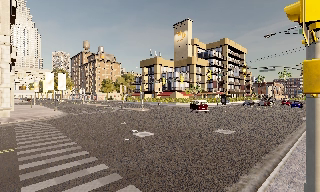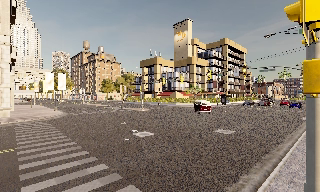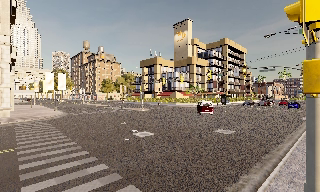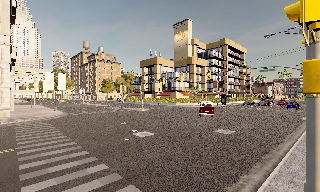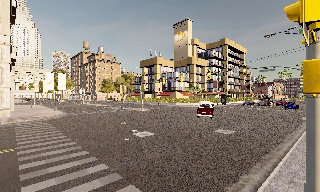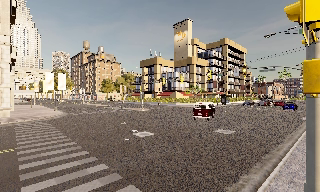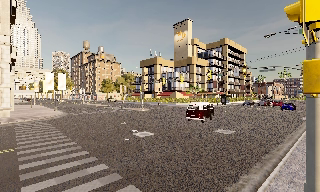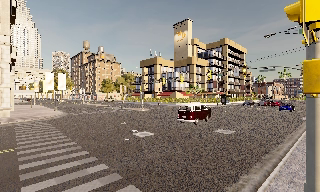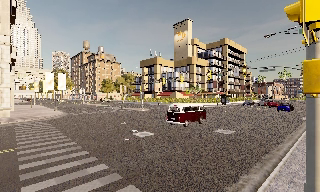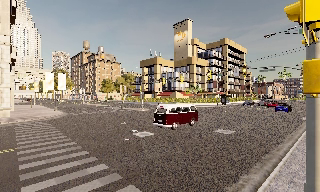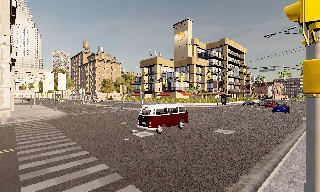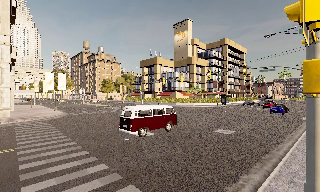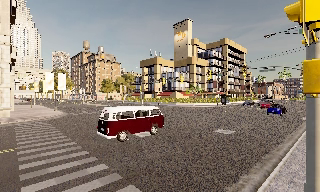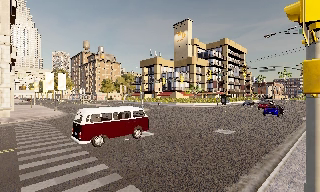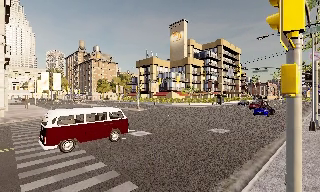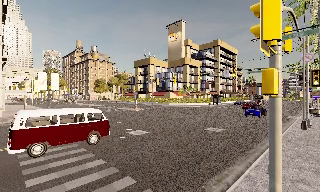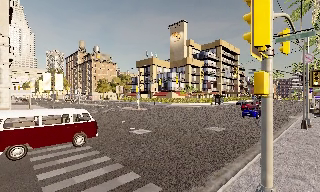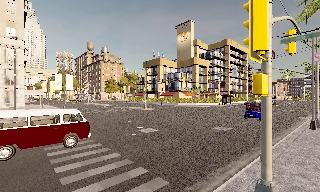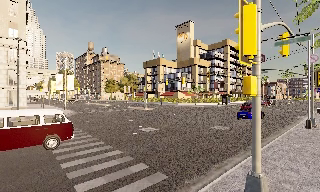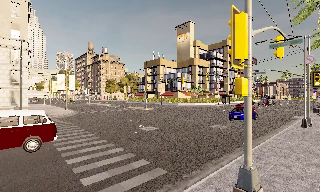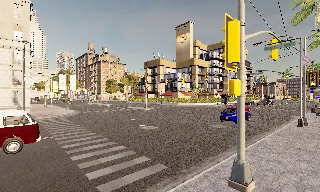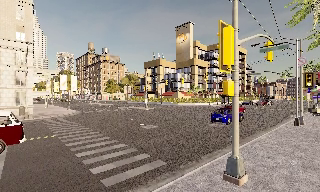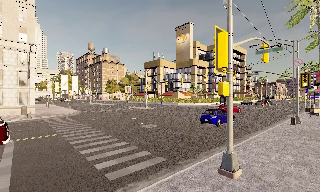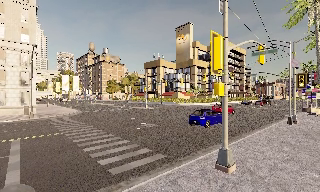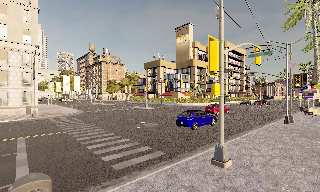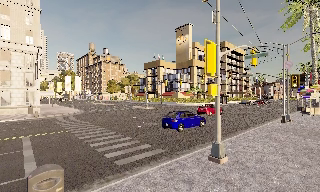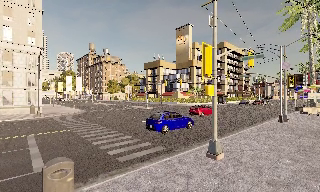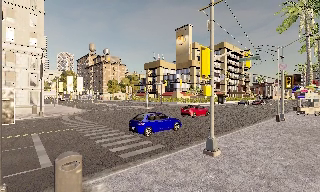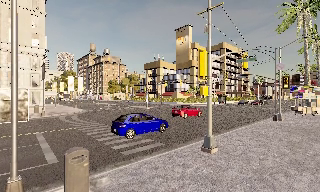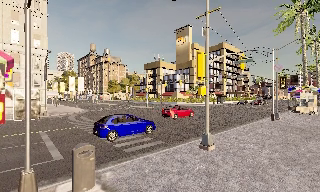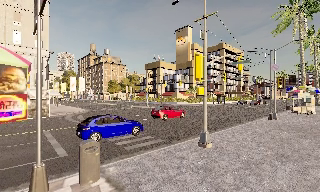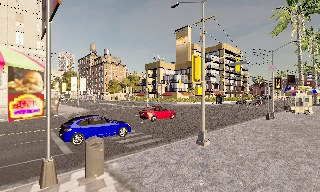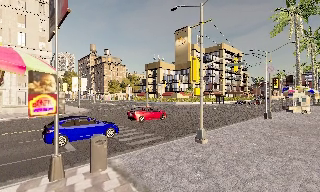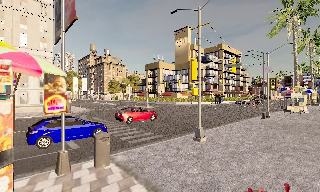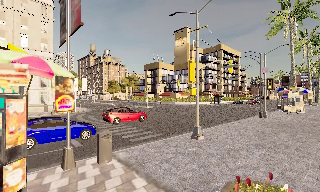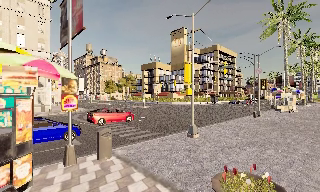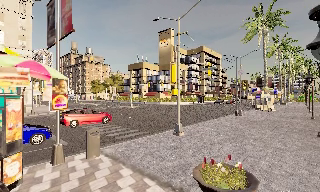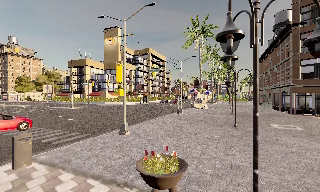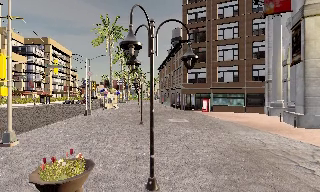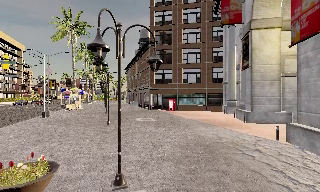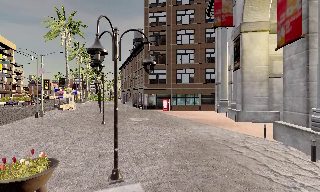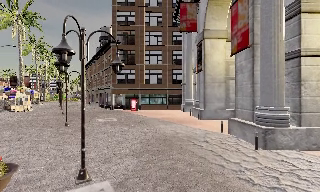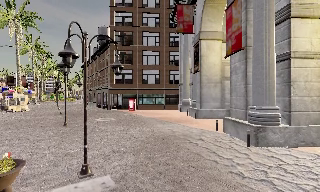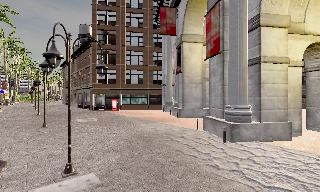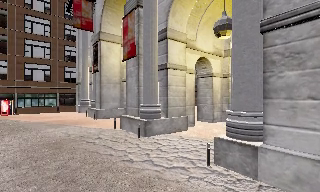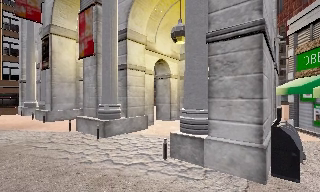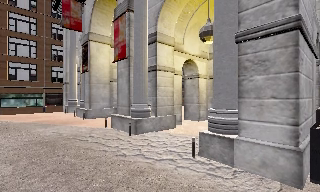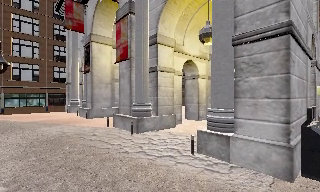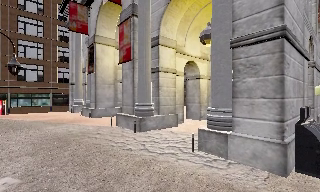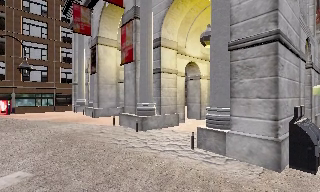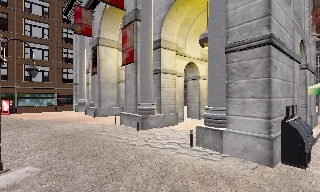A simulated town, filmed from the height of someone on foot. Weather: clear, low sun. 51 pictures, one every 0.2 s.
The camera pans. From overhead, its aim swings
clockwise.
The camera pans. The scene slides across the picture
to the left.
0.0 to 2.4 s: The camera keeps its place and its aim.
2.4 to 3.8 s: The camera travels backward, about 2 m, so what stands in front gets smaller. It gains speed.
3.8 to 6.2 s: The camera travels backward, about 4.5 m, so what stands in front gets smaller.
6.2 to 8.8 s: The camera swings to its right by about 115 degrees, and the scene slides to the left. It travels backward, about 4.5 m.
8.8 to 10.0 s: The camera travels backward, about 2 m, so what stands in front gets smaller.
The film runs backward here.
